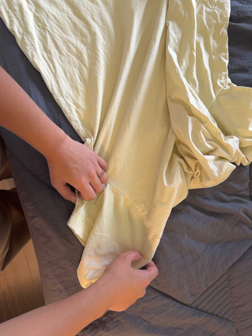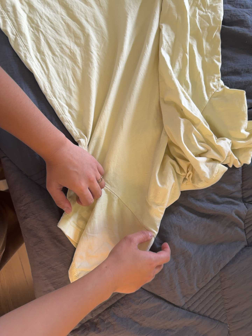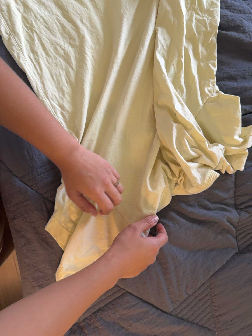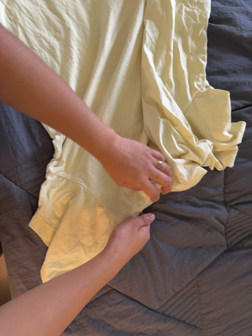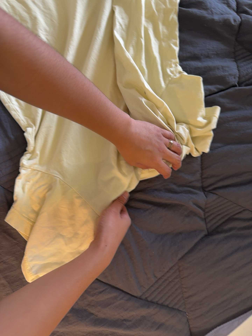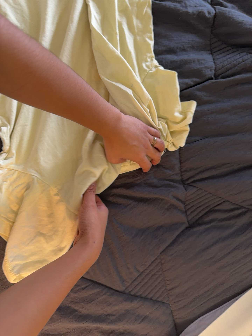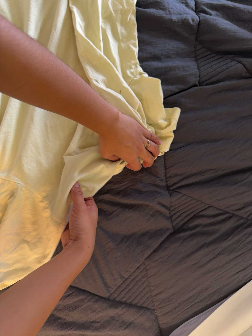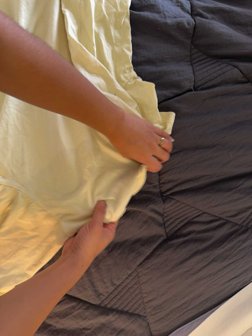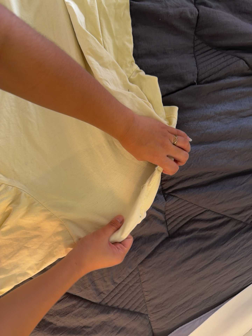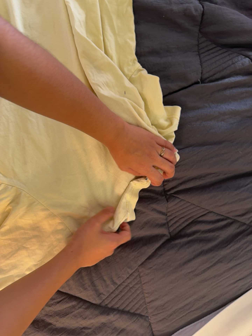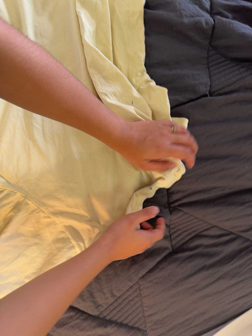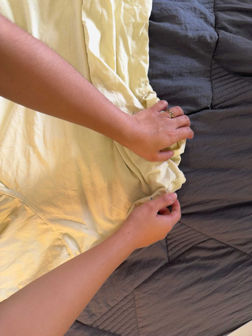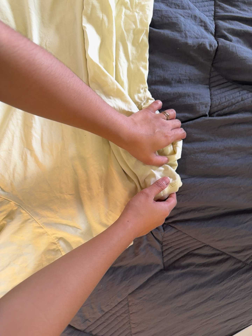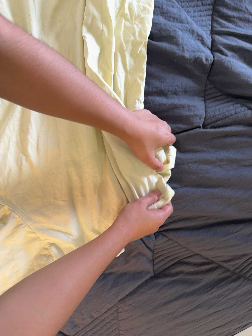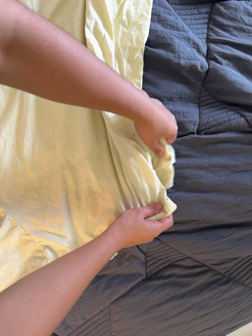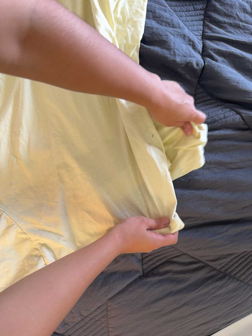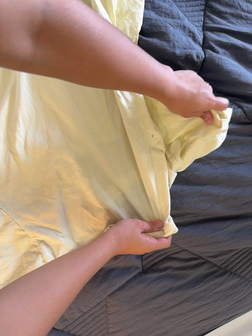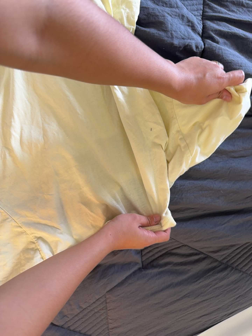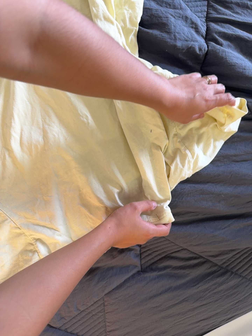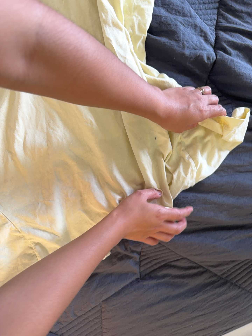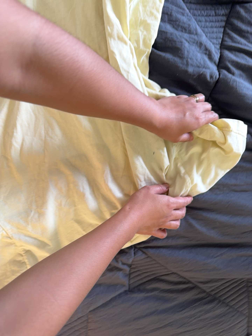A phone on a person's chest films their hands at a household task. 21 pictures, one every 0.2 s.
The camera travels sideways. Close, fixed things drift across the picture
to the left.
0.0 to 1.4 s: The camera travels to its right, about 14 cm, so close, fixed things drift to the left.
1.4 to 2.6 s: The camera rolls about its line of sight by about 10 degrees, and the scene rotates clockwise.
2.6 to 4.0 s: The camera travels toward the top of its view, about 6 cm.
The film runs forward here.
